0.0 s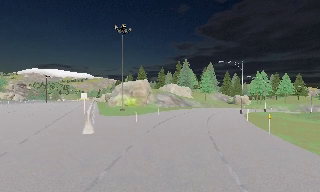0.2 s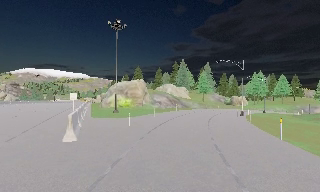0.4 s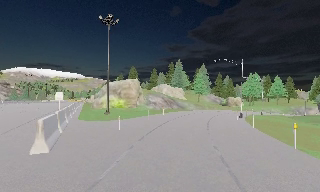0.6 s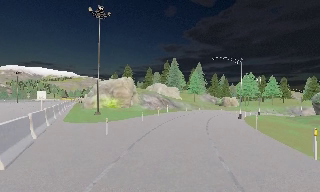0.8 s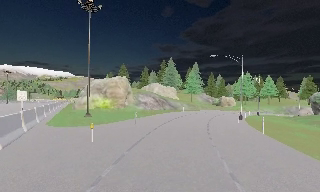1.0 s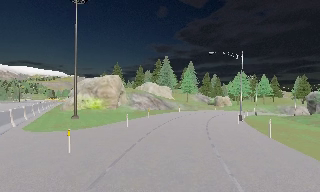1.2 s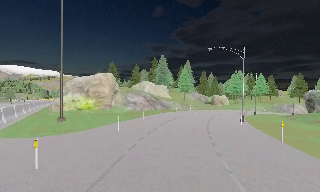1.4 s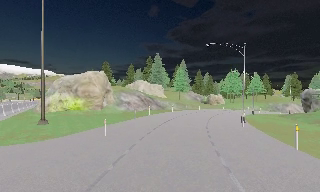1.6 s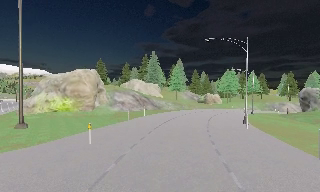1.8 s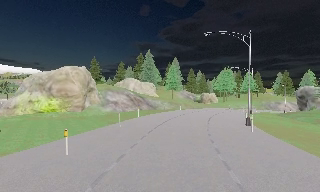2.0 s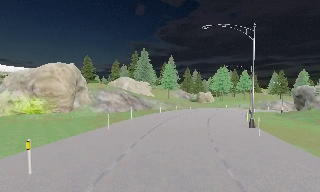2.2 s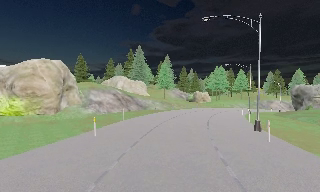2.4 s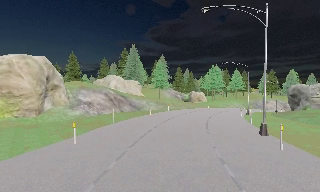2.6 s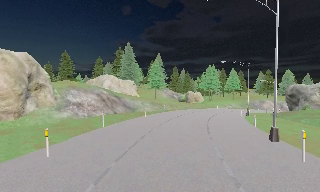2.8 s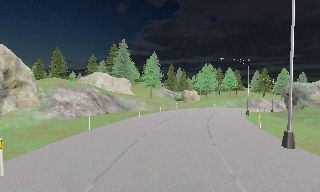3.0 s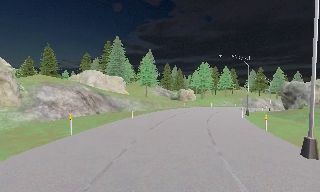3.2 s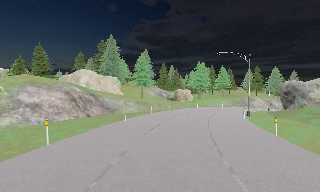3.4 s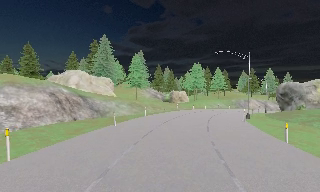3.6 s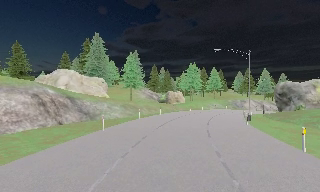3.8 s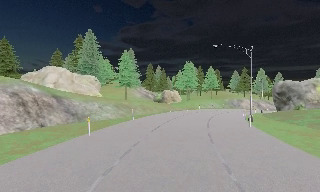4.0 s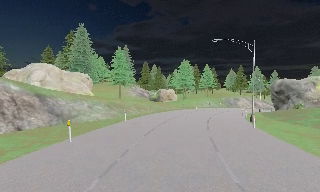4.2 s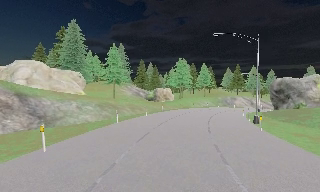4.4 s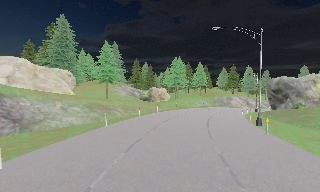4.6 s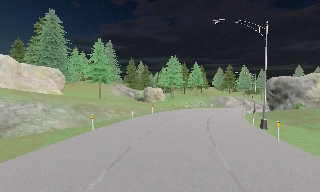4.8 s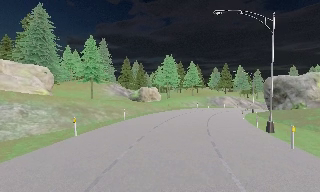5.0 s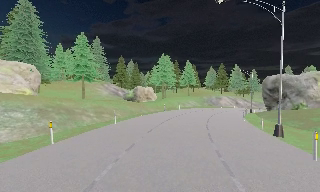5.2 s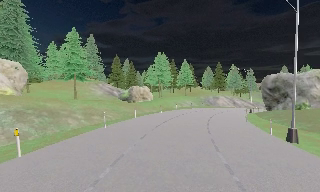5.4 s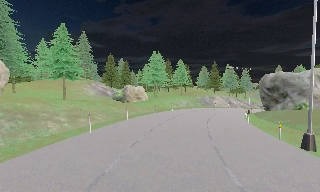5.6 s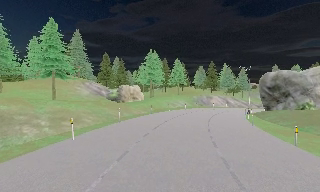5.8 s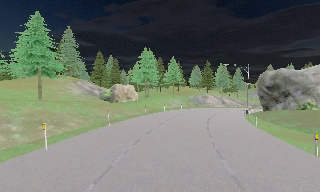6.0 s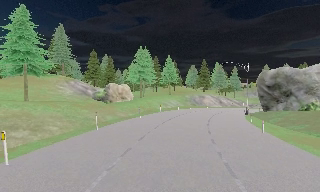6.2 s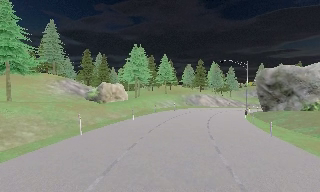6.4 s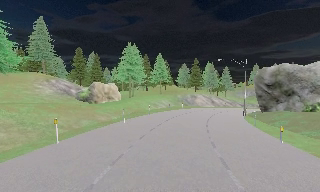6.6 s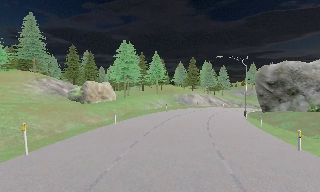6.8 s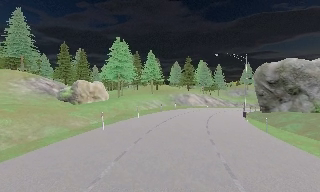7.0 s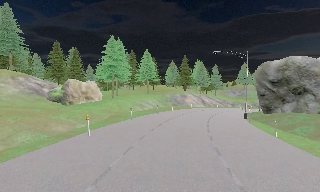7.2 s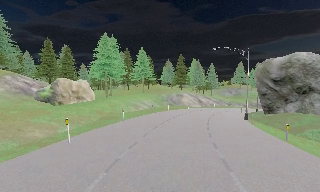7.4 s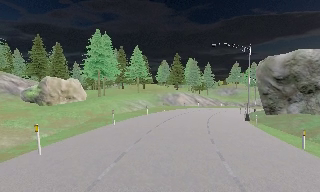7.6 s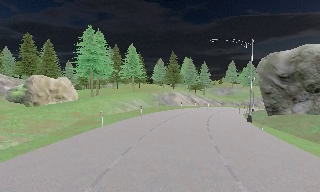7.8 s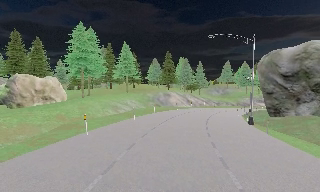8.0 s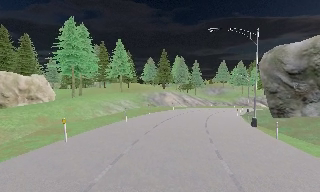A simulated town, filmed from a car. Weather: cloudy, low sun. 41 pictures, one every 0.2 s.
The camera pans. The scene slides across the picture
to the left.
The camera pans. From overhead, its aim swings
clockwise.
0.0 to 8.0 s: The camera swings to its right by about 60 degrees, and the scene slides to the left. It travels forward, about 55 m.
The film runs forward here.
